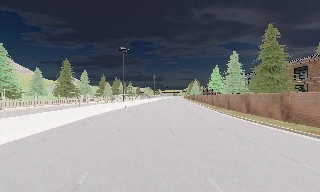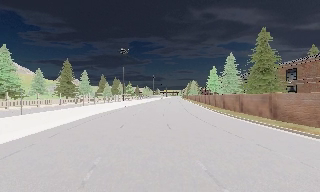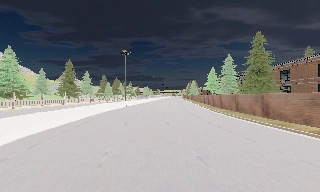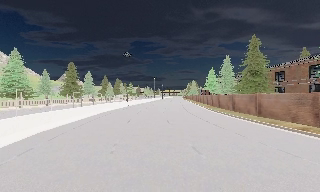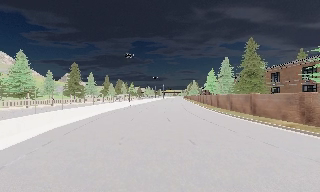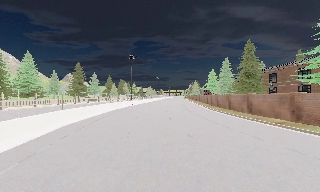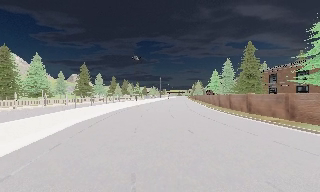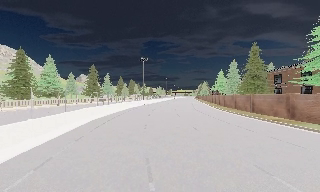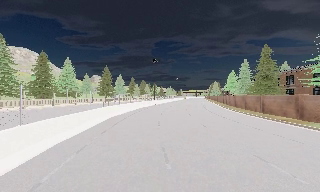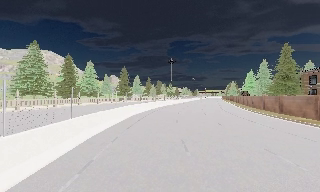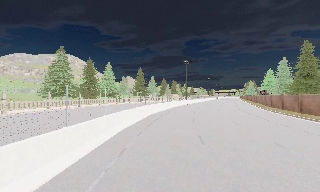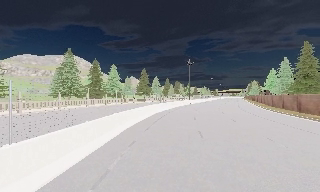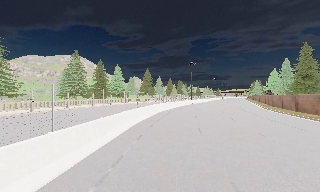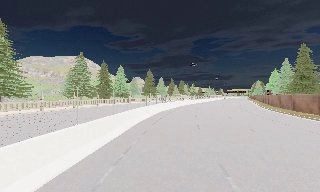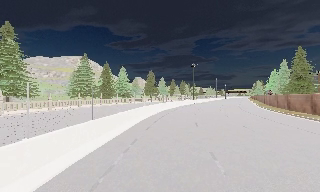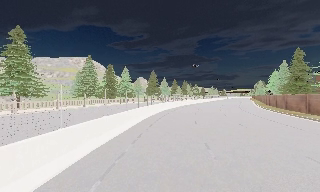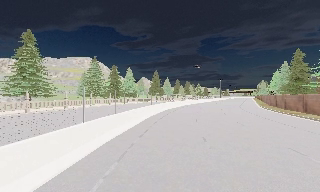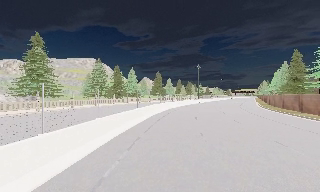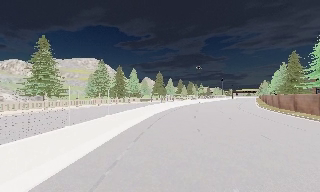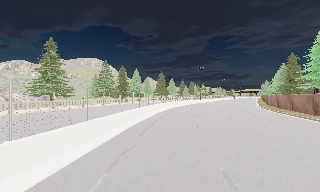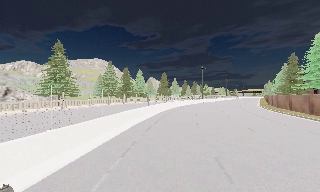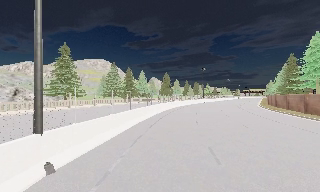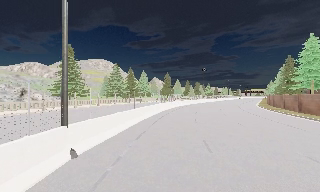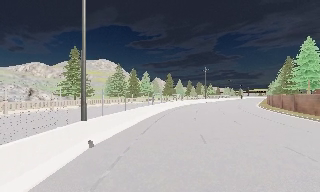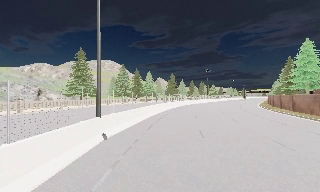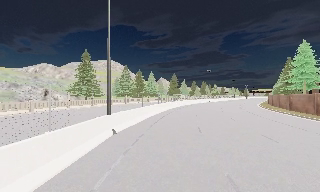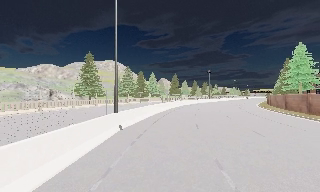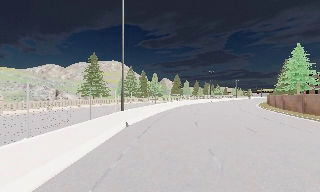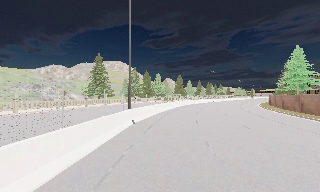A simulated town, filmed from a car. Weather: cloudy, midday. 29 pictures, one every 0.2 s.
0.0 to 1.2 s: The camera travels backward, about 7 m, so what stands in front gets smaller.
1.2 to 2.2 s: The camera pans to its left, which is counterclockwise from overhead, by about 20 degrees. It travels backward, about 6 m, so what stands in front gets smaller.
2.2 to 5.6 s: The camera pans to its left, which is counterclockwise from overhead, by about 10 degrees. It travels backward, about 20 m, so what stands in front gets smaller.
The film runs backward here.
